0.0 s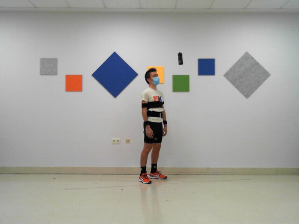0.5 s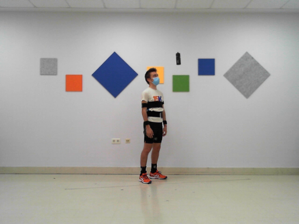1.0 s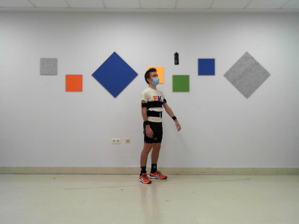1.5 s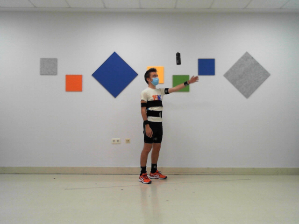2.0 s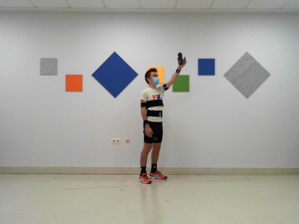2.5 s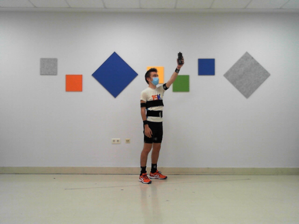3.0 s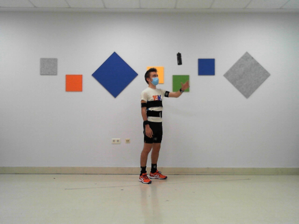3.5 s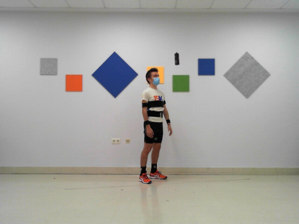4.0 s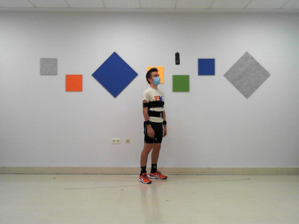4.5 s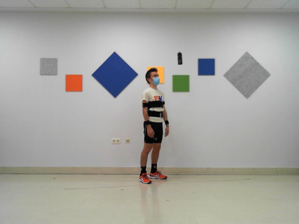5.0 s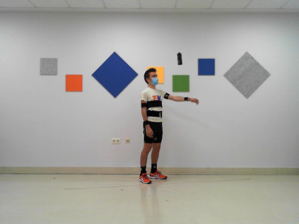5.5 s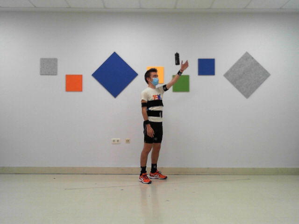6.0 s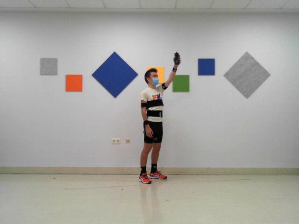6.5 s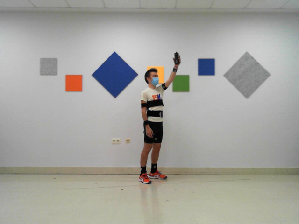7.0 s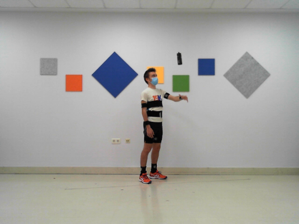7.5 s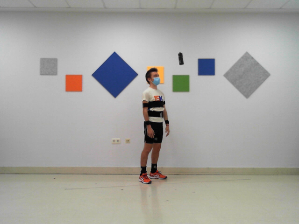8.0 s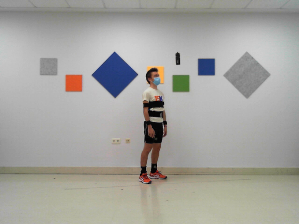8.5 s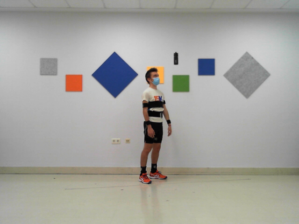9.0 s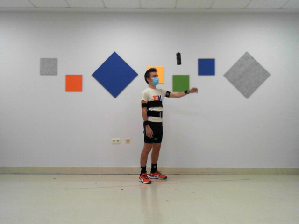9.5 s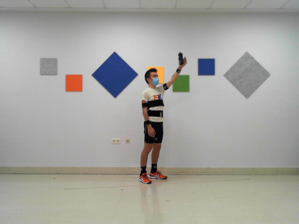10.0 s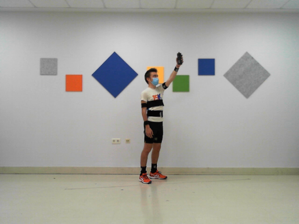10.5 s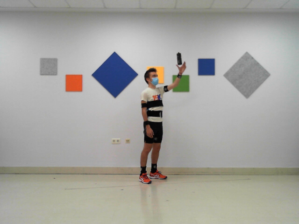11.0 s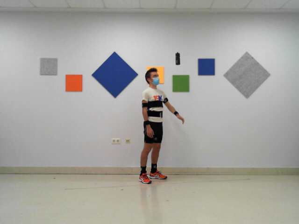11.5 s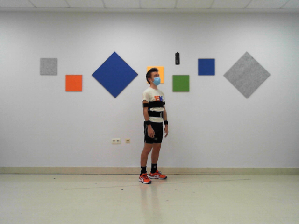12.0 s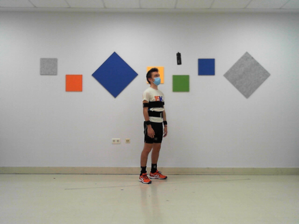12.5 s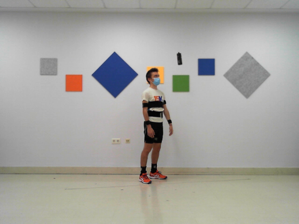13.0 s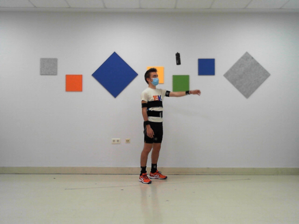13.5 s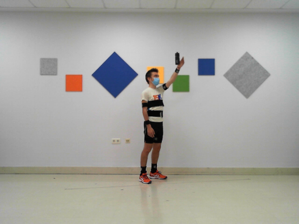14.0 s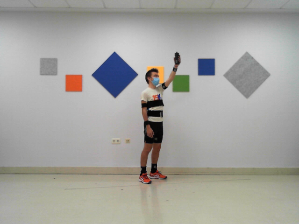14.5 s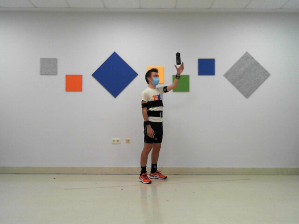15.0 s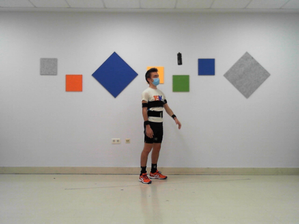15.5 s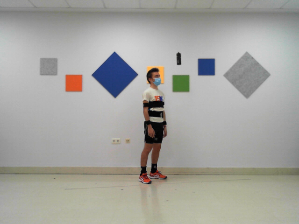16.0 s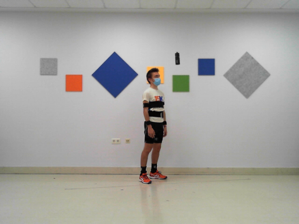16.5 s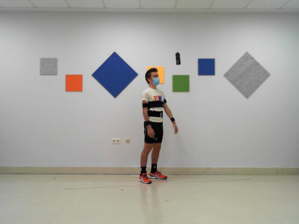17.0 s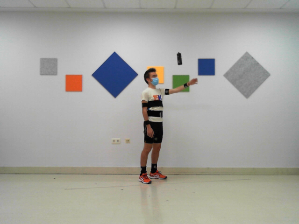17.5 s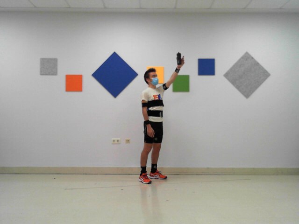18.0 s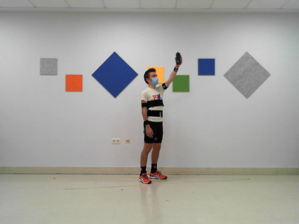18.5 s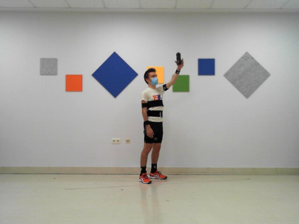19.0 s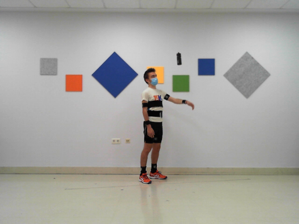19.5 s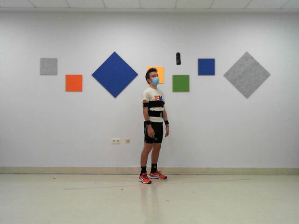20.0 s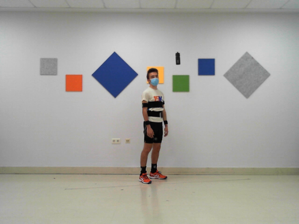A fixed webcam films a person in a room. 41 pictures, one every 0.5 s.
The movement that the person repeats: Reach up for a bottle in a high position, left hand.
